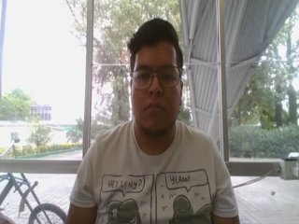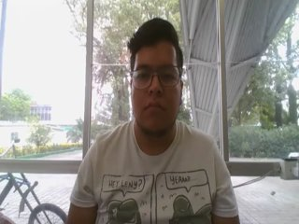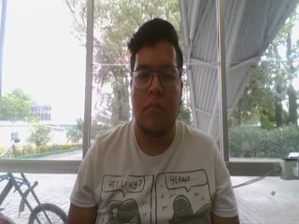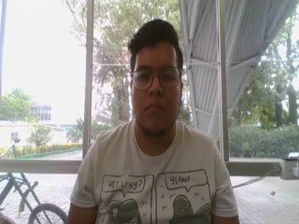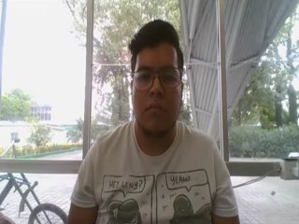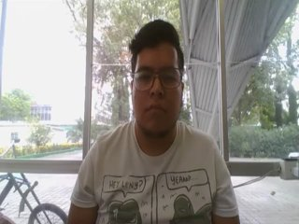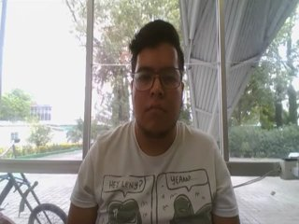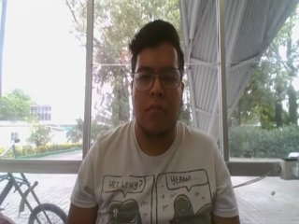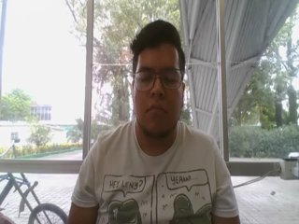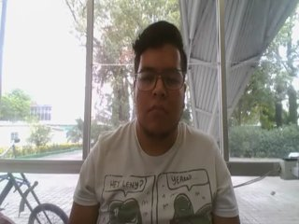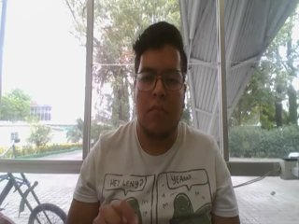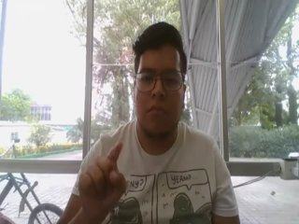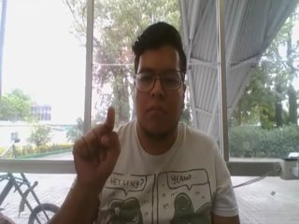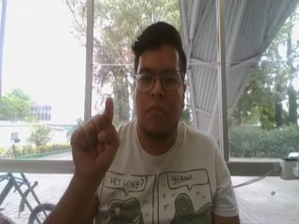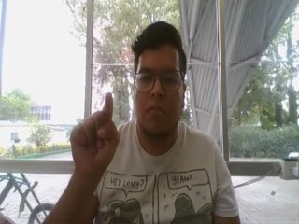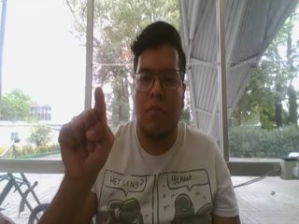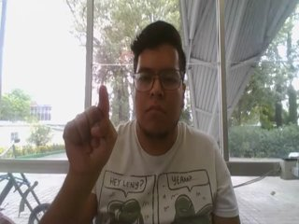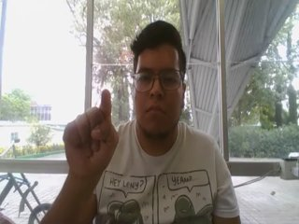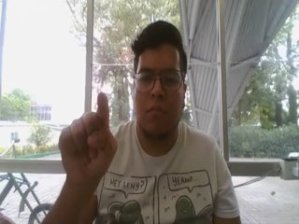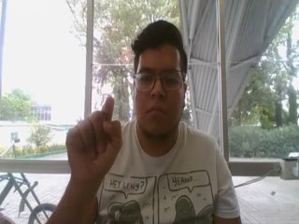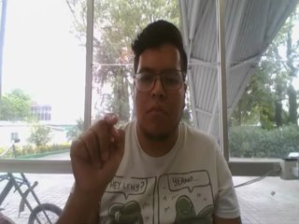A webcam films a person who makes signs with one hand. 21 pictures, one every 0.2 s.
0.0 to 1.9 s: Non-gesture.
2.0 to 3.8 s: Double click with one finger.
